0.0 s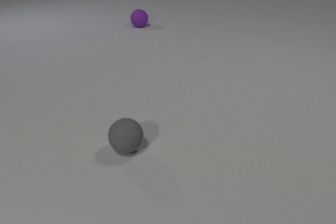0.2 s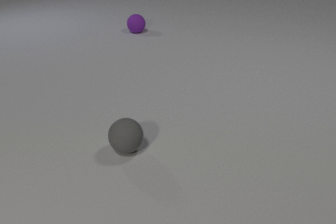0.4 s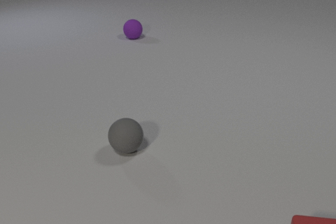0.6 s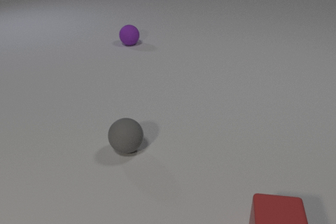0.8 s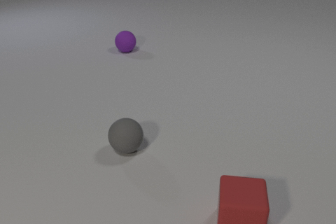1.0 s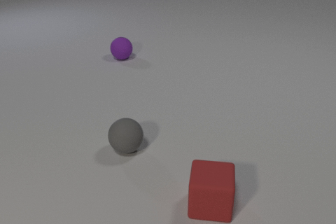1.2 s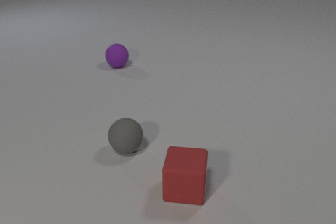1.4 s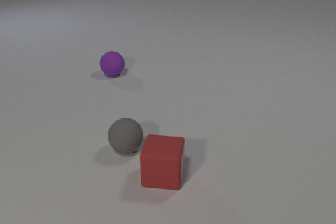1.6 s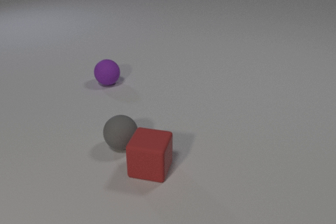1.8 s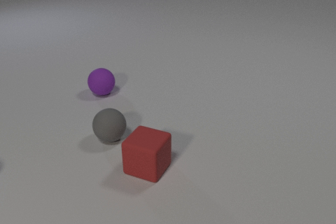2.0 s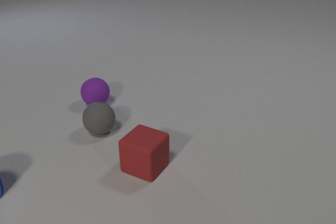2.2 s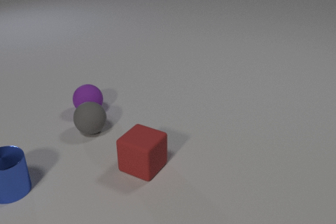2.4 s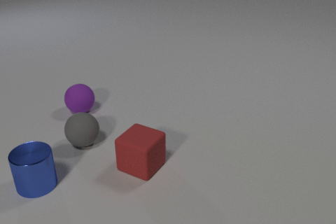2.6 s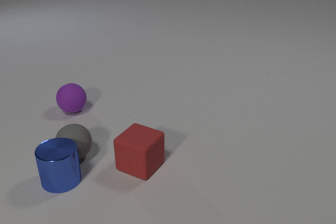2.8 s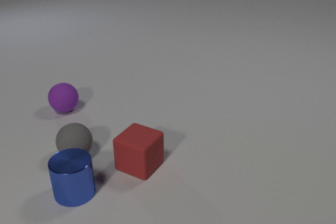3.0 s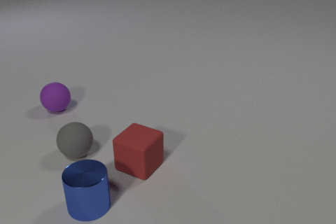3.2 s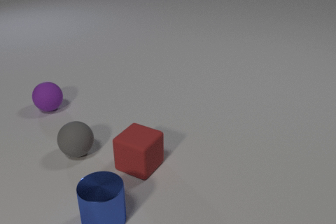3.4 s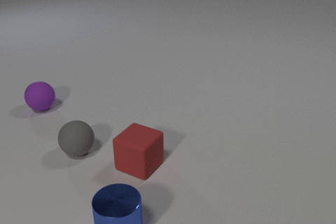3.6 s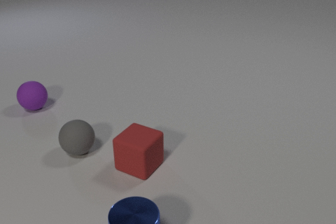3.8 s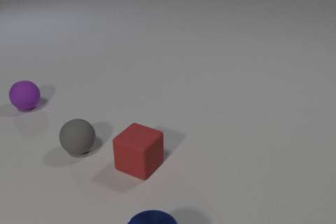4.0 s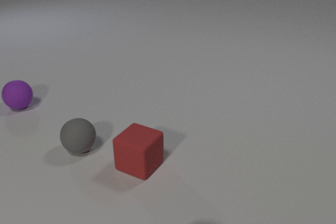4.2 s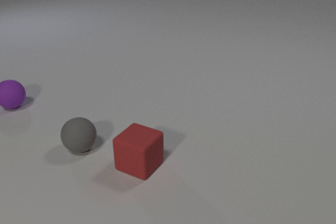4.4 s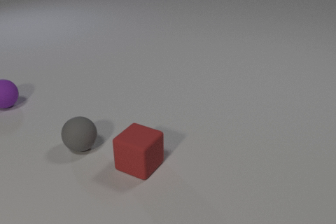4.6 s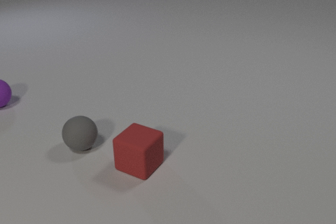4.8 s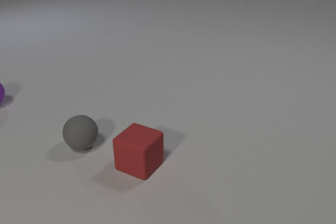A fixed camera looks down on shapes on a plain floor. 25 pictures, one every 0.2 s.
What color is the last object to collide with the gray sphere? blue.
Are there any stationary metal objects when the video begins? no.
What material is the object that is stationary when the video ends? rubber.
0.0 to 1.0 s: The red rubber cube comes in at the bottom edge, slides to the left and away from the camera. The purple rubber sphere rolls toward the camera.
1.0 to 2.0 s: The red rubber cube slides to the left and away from the camera, spins clockwise seen from above by about 15 degrees, its near face sliding to the left. The gray rubber sphere rolls away from the camera and to the left. The purple rubber sphere rolls toward the camera. The red rubber cube and the gray rubber sphere collide.
2.0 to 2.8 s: The gray rubber sphere rolls toward the camera and to the left. The blue metal cylinder slides to the right. The purple rubber sphere rolls to the left. The gray rubber sphere and the purple rubber sphere collide. The gray rubber sphere and the blue metal cylinder collide.
2.8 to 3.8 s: The gray rubber sphere rolls away from the camera. The blue metal cylinder slides toward the camera and to the right. The purple rubber sphere rolls to the left and away from the camera.
3.8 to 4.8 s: The gray rubber sphere moves, and ends about where it began. The blue metal cylinder slides toward the camera and to the right, leaves at the bottom edge. The purple rubber sphere rolls to the left and away from the camera.
